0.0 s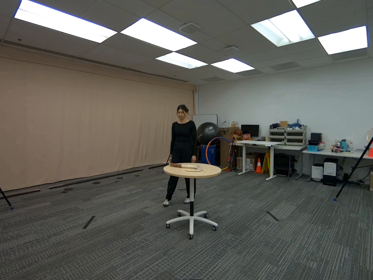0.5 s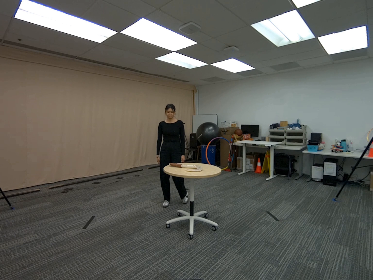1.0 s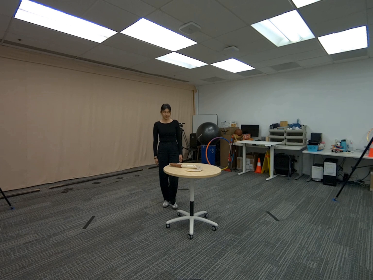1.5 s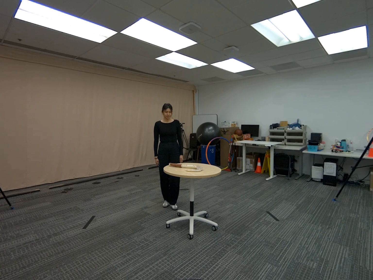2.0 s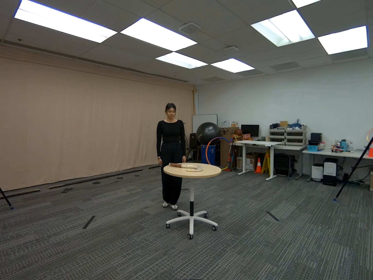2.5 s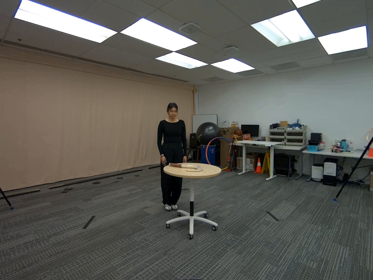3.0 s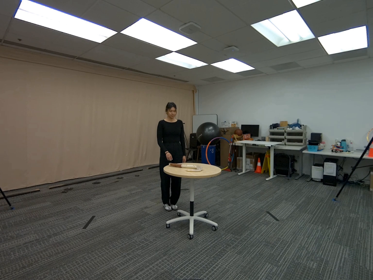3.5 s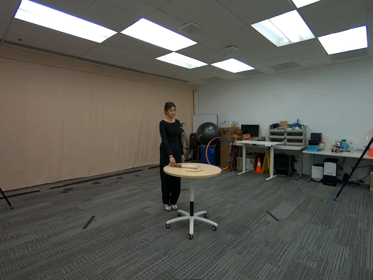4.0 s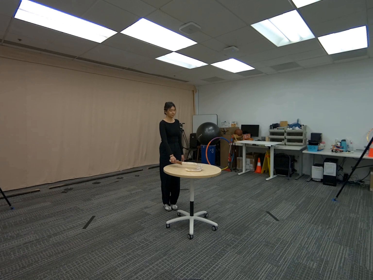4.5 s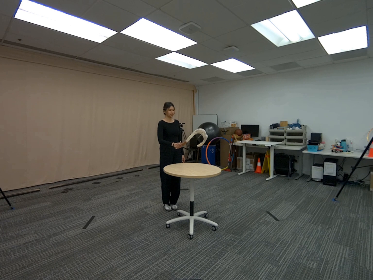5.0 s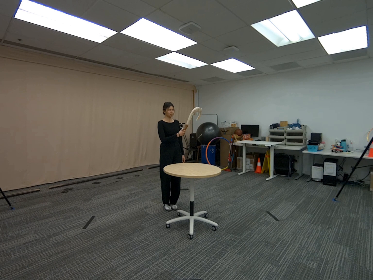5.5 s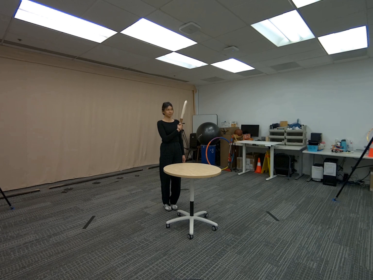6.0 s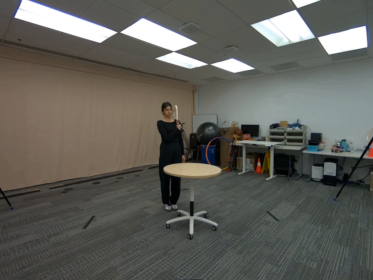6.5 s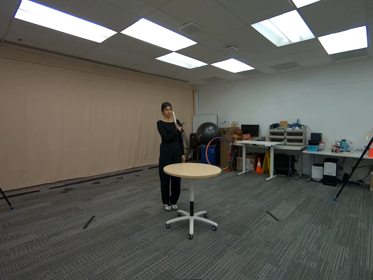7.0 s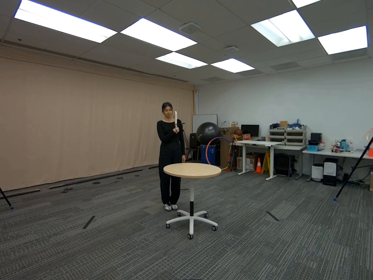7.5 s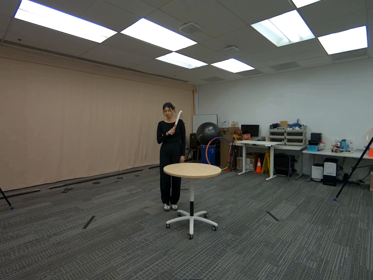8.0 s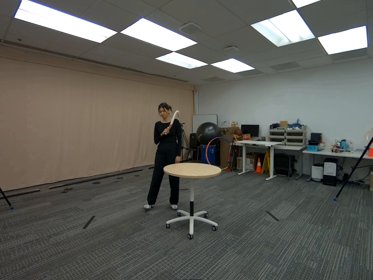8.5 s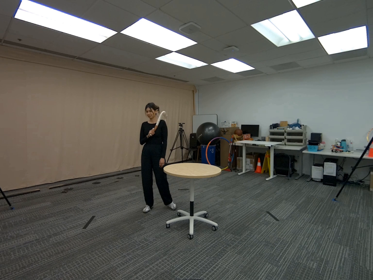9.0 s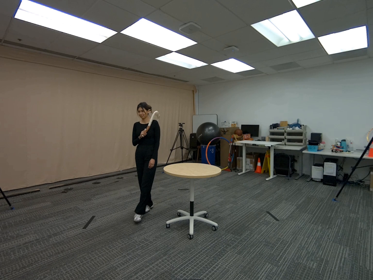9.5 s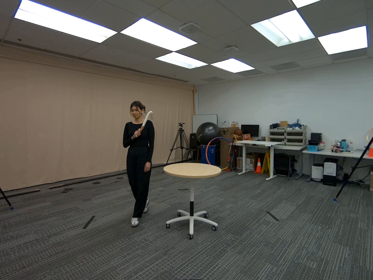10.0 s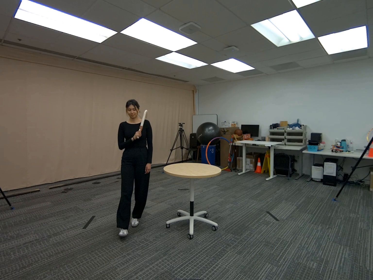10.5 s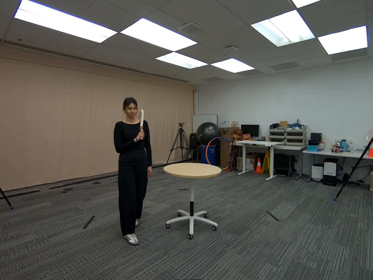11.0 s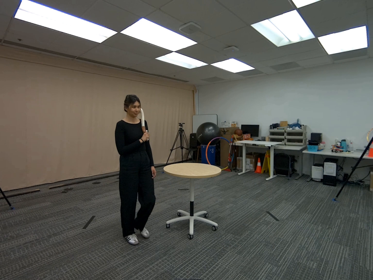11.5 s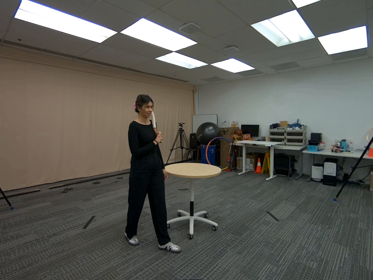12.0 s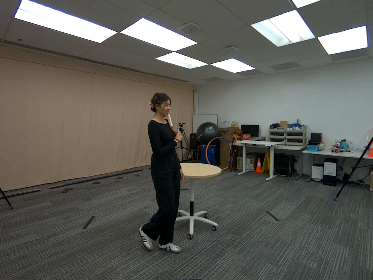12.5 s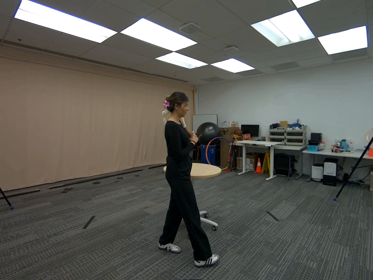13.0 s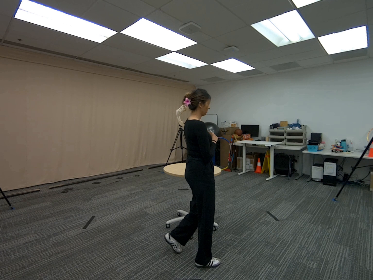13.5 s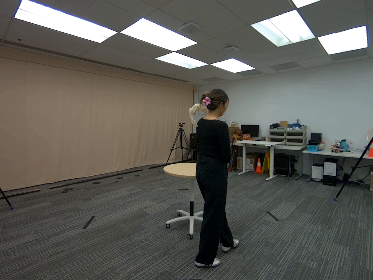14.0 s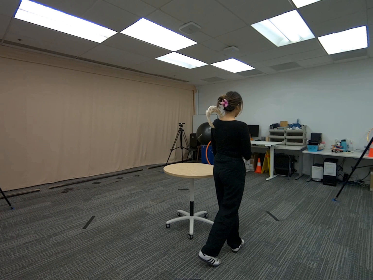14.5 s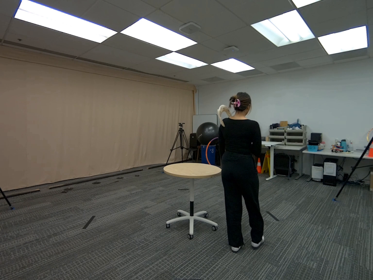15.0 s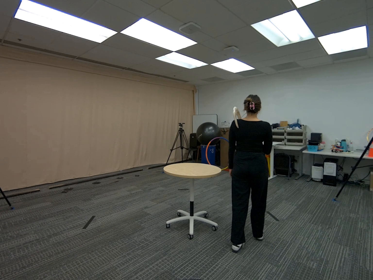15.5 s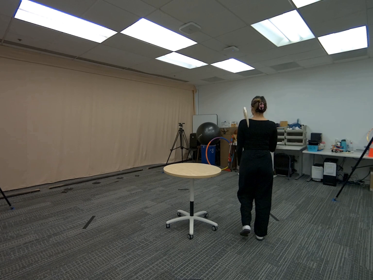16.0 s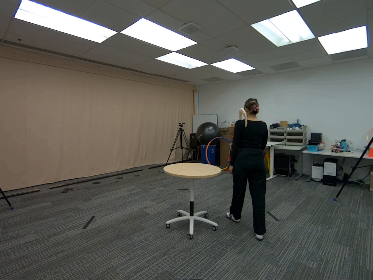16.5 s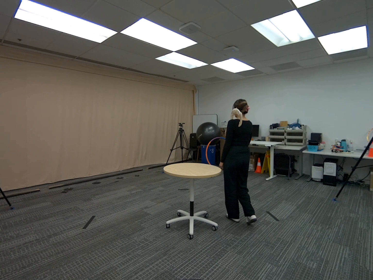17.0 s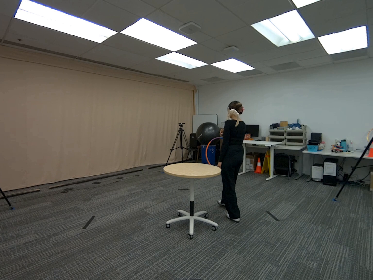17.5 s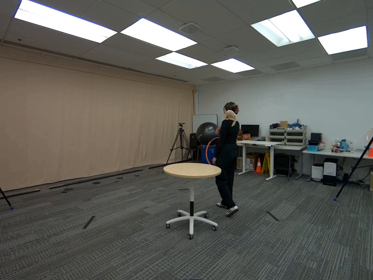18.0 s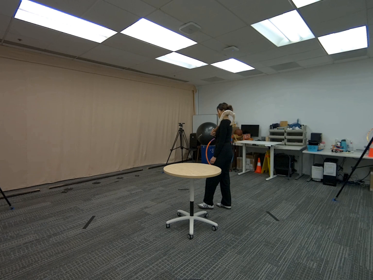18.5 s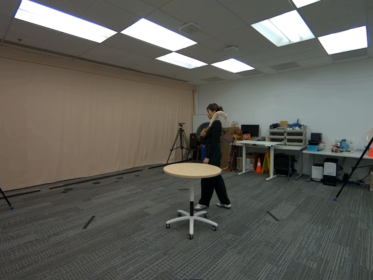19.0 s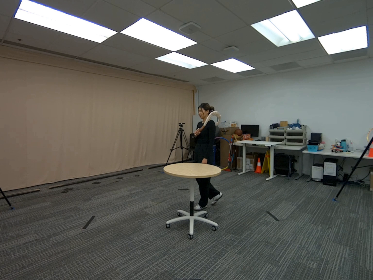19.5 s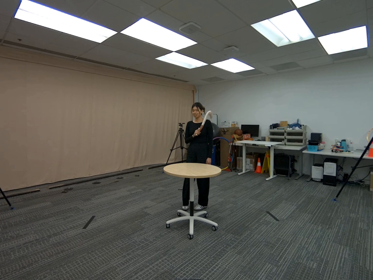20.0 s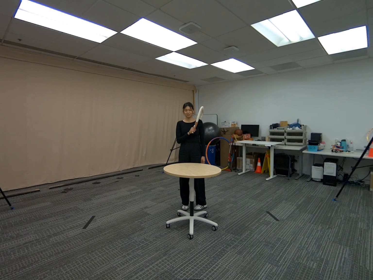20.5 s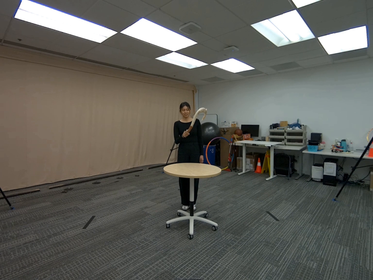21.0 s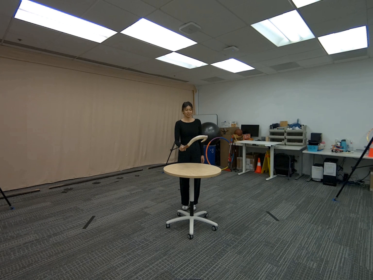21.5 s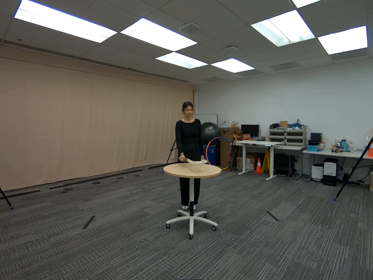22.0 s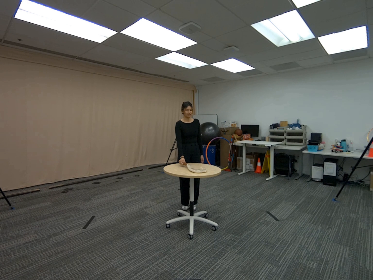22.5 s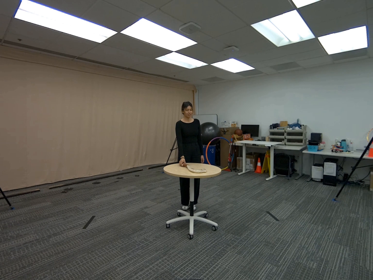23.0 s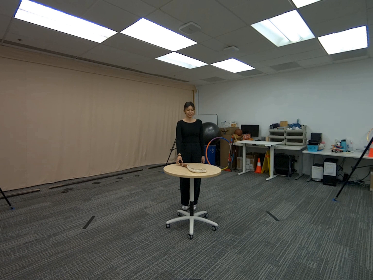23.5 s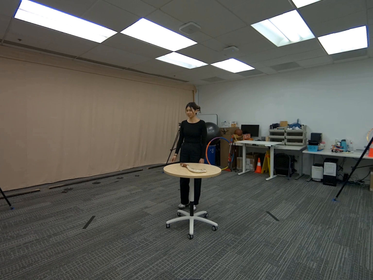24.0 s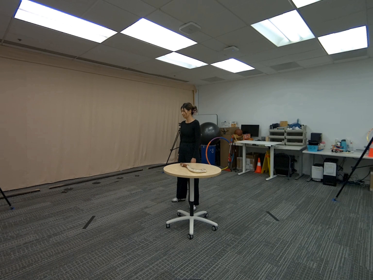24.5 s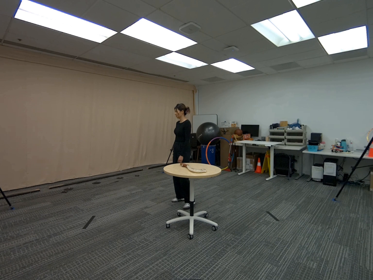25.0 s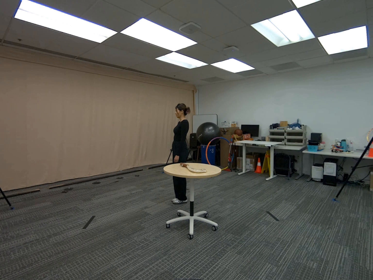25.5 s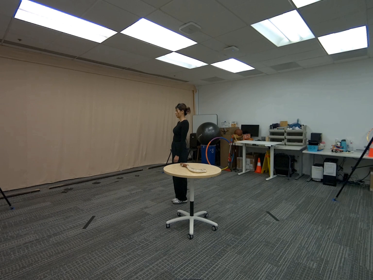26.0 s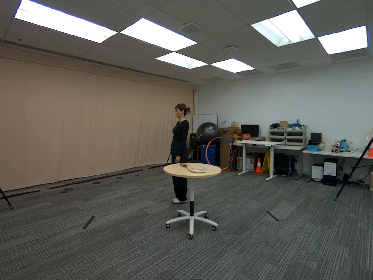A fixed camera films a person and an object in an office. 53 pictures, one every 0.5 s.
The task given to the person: Walk toward the round table where the Big Fish Hook is resting. Pick up the hook from the round table and position the curved section over your shoulder, allowing it to rest on your shoulder while you hold it with one hand. Walk around the round table one full lap. Remove the hook from your shoulder and place it on the table.
